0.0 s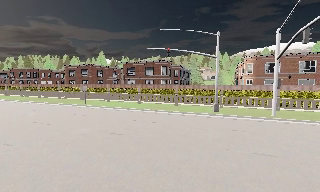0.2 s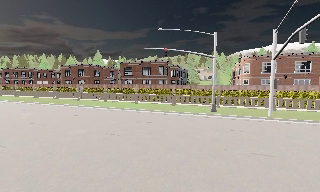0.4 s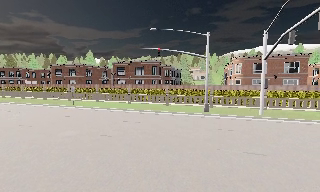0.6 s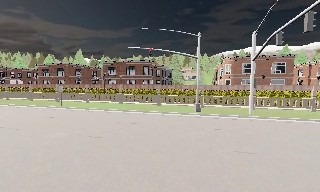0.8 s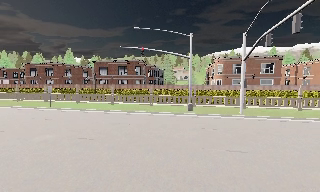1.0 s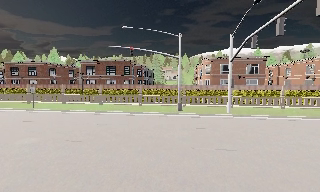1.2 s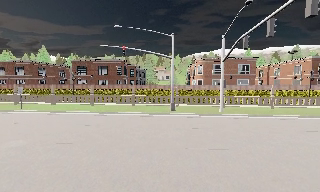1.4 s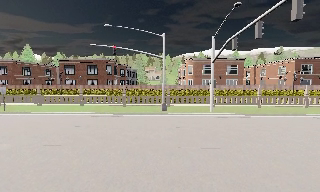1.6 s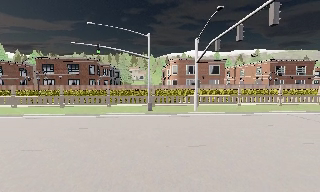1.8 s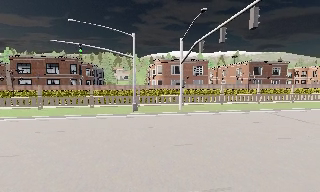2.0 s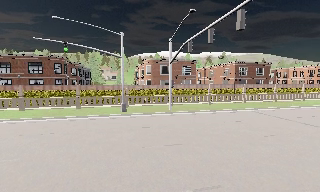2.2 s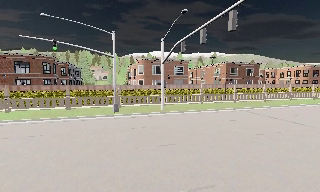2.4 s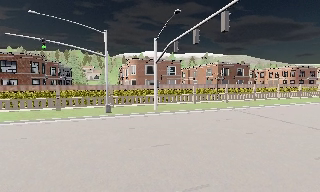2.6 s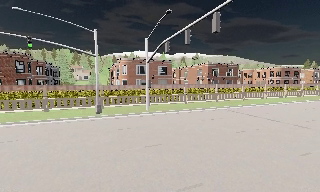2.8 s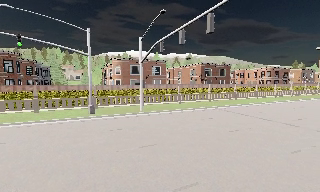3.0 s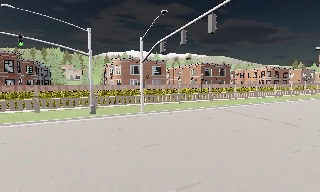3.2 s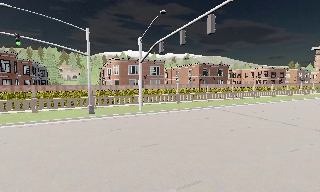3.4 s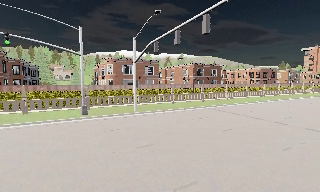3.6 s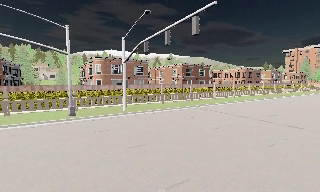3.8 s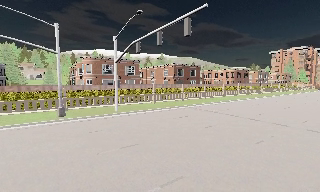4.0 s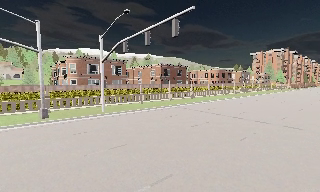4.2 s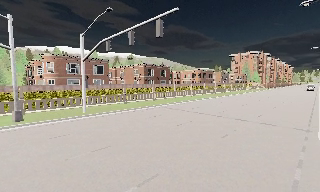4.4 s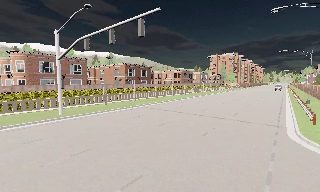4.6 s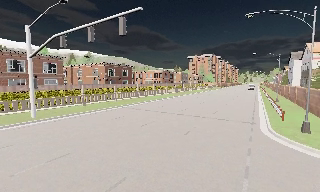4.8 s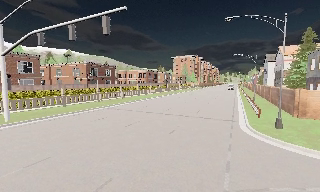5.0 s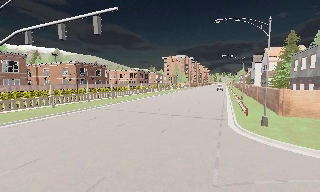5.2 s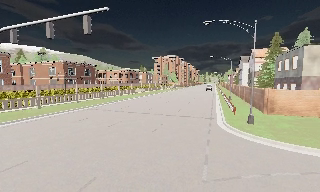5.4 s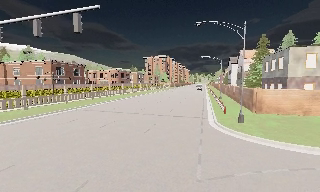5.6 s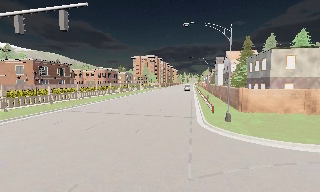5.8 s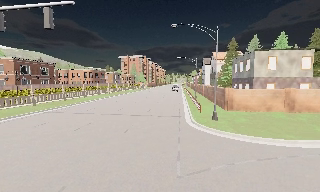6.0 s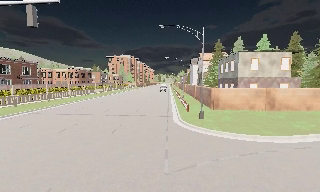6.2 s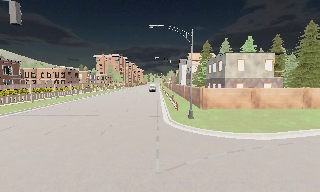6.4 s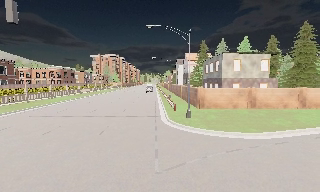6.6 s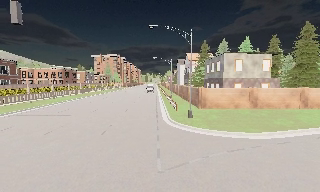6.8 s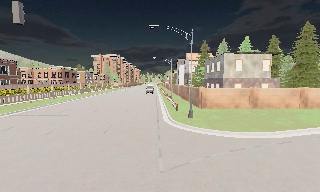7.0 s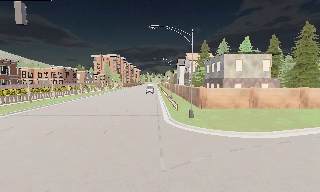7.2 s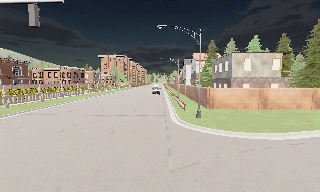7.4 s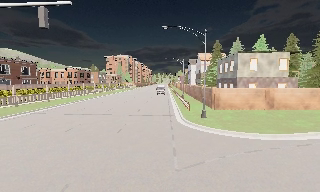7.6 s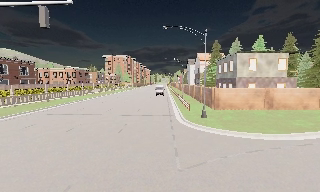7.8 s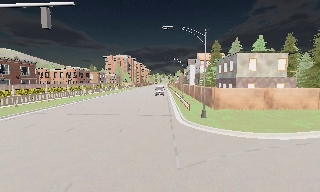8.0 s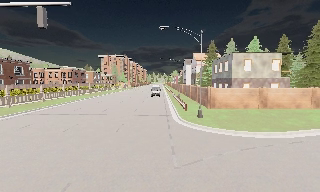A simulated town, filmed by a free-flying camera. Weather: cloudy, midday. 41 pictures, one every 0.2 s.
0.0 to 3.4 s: The camera pans to its right, which is clockwise from overhead, by about 50 degrees. It travels to its left and forward, about 1 m.
3.4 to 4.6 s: The camera swings to its right by about 30 degrees, and the scene slides to the left. It travels to its left, about 0.5 m.
4.6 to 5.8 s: The camera swings to its right by about 25 degrees, and the scene slides to the left.
5.8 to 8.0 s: The camera travels to its left and backward, about 1 m.
The film runs forward here.
